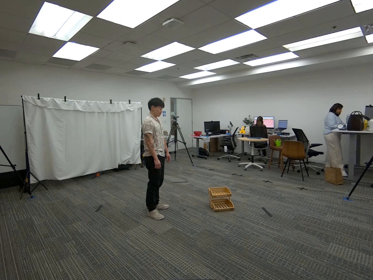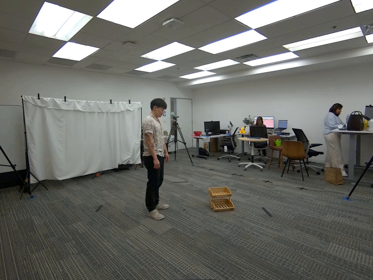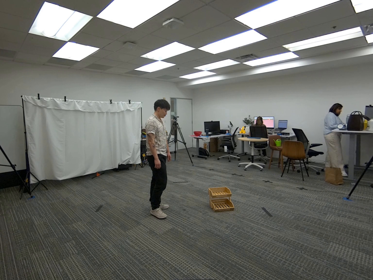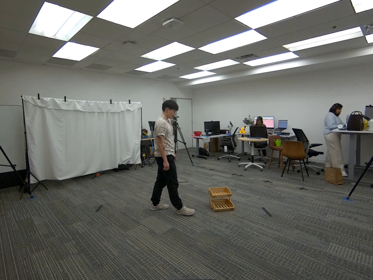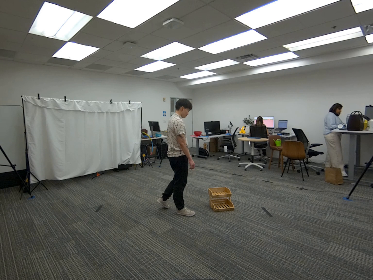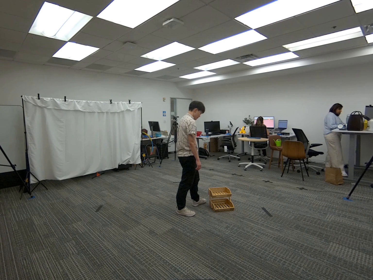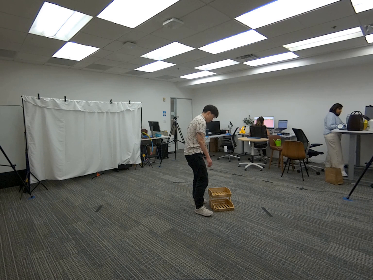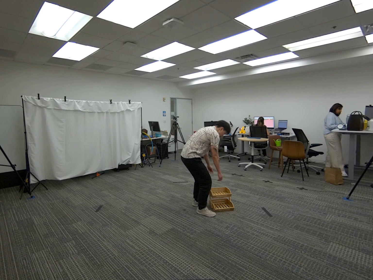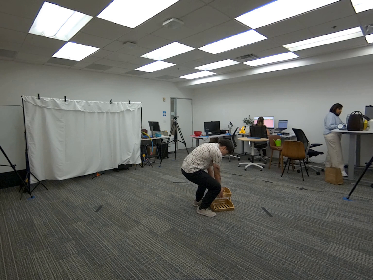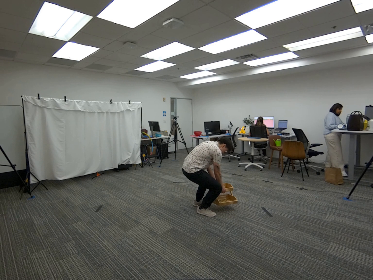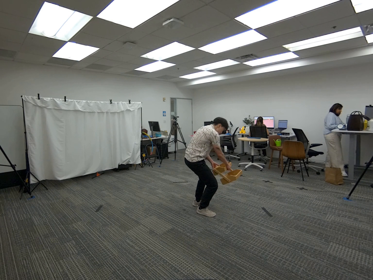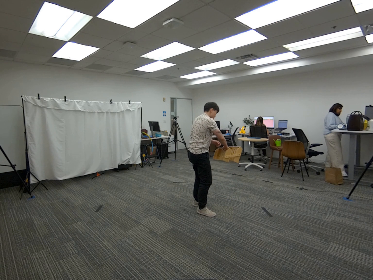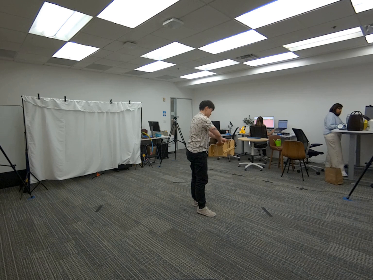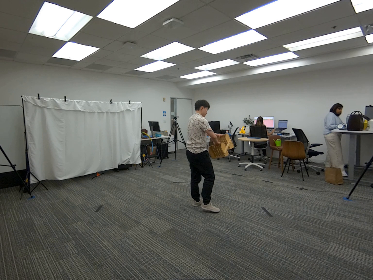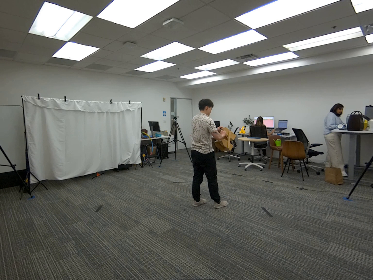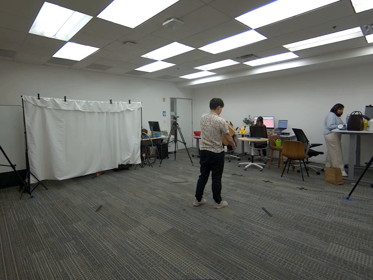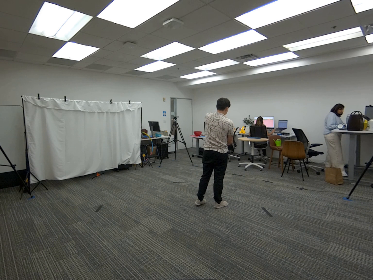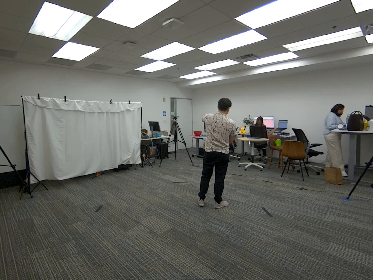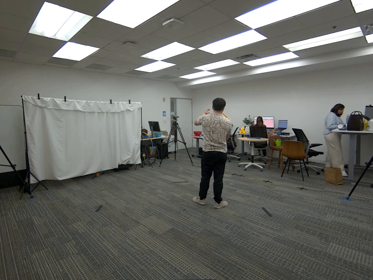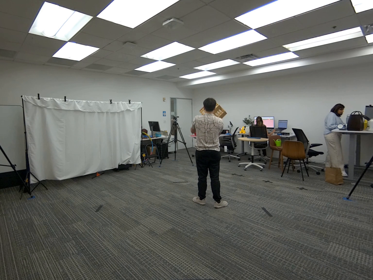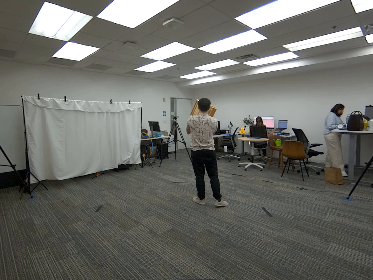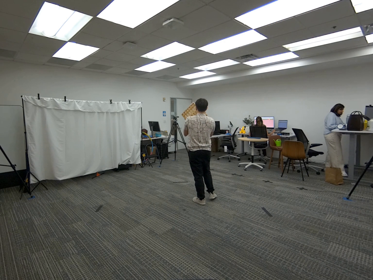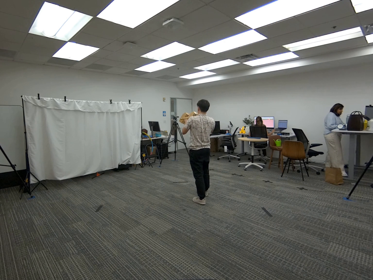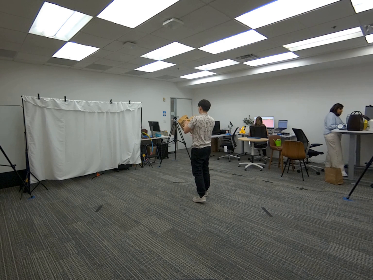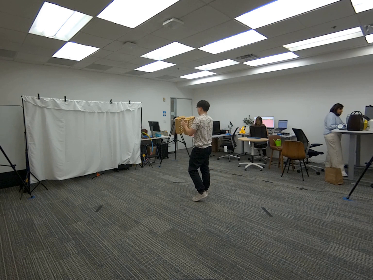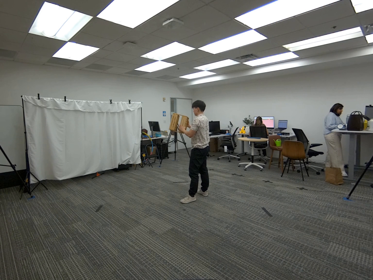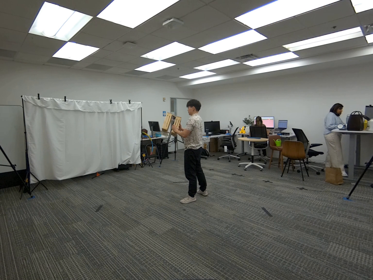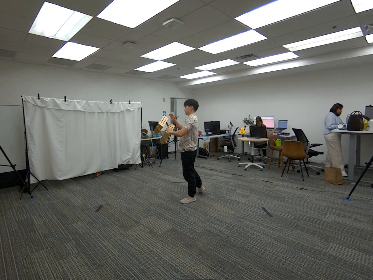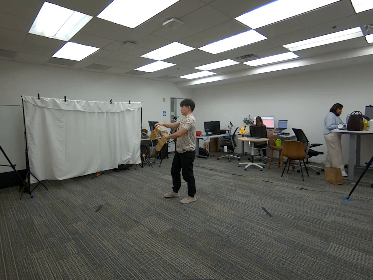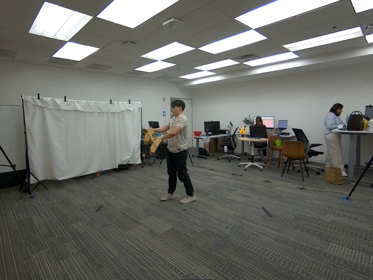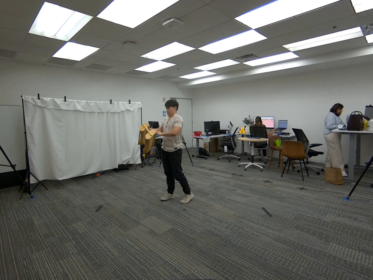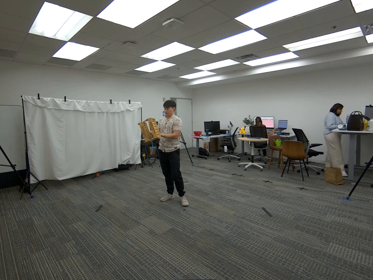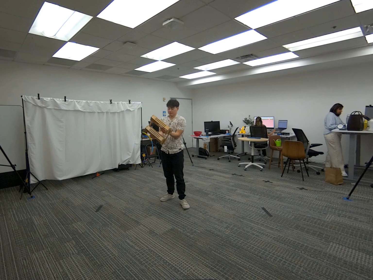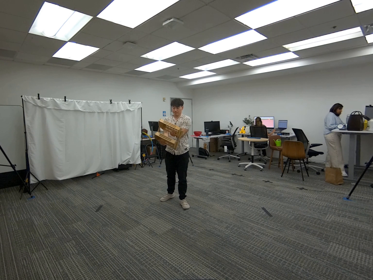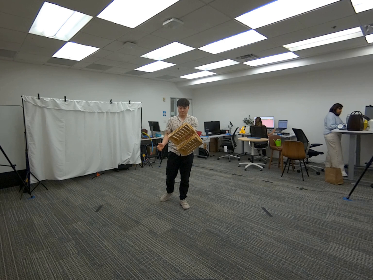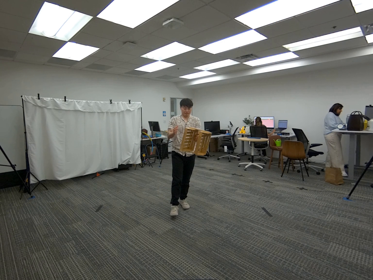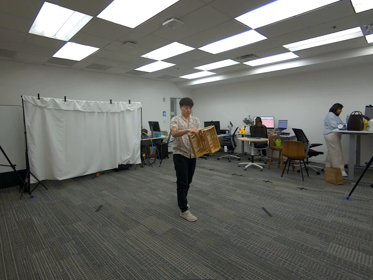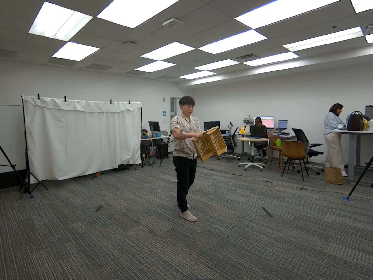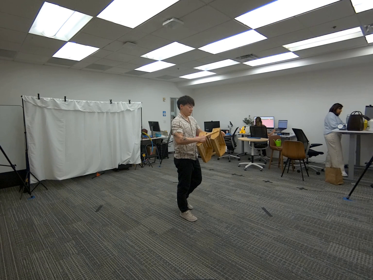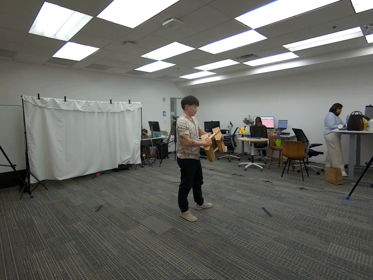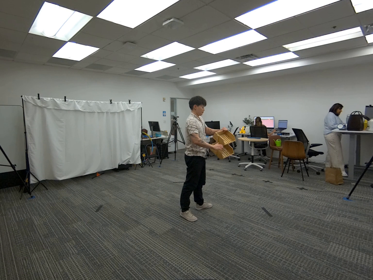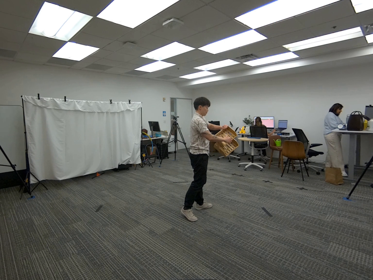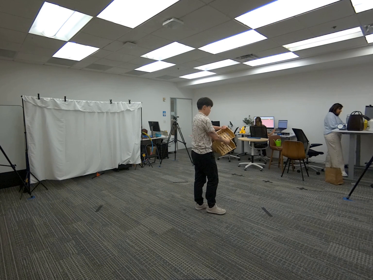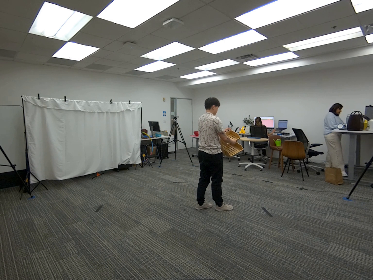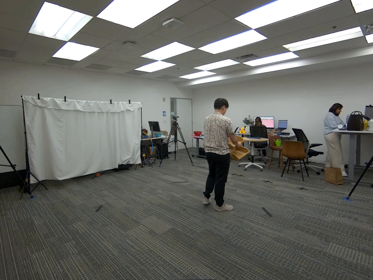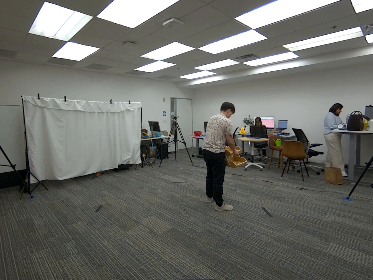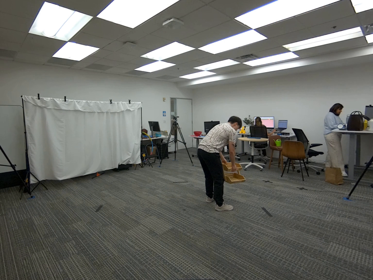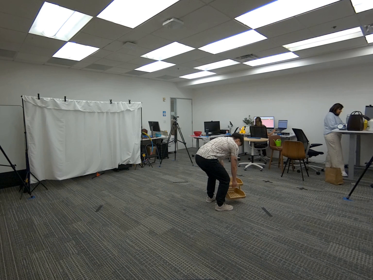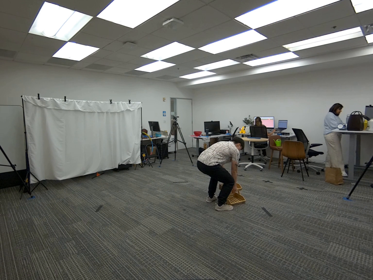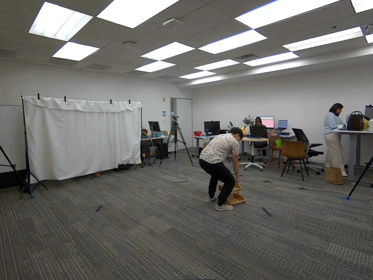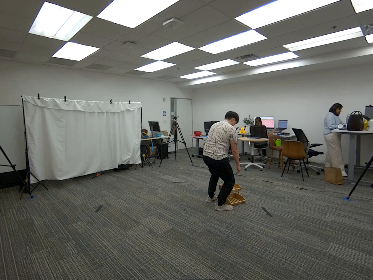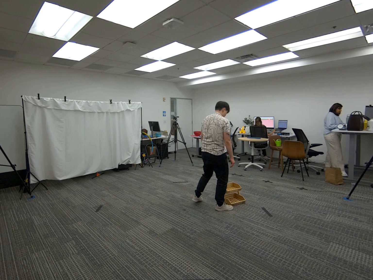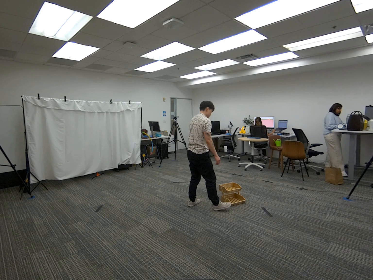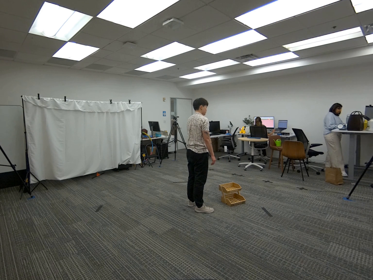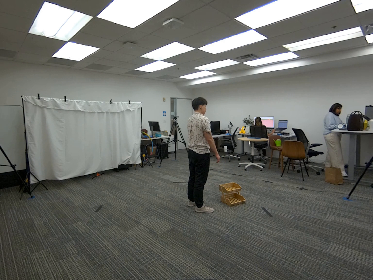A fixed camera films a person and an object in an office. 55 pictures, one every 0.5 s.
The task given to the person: Walk over to the wooden crate. Pick up the wooden crate with both hands. Rotate yourself and the wooden crate so that all four cameras have a visual on the crate. Place the wooden crate on the ground when finished.
